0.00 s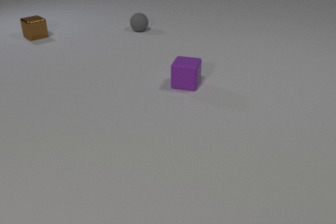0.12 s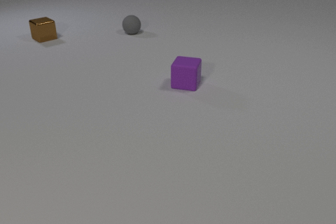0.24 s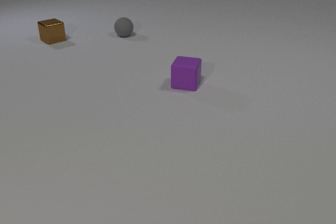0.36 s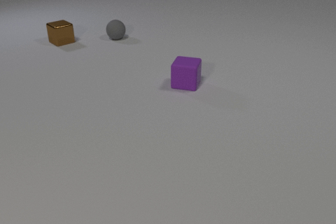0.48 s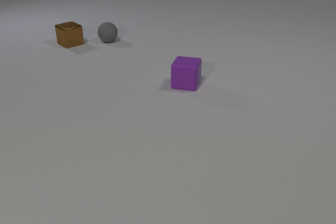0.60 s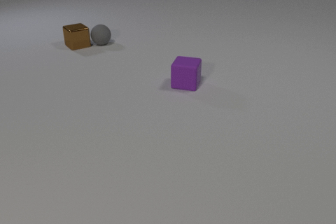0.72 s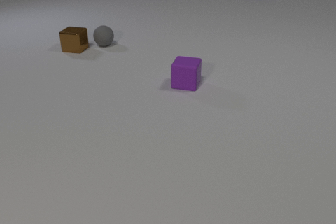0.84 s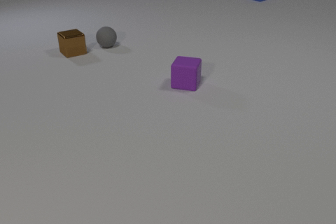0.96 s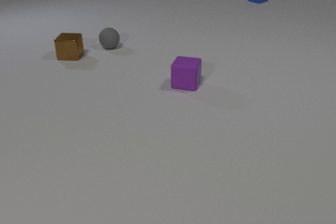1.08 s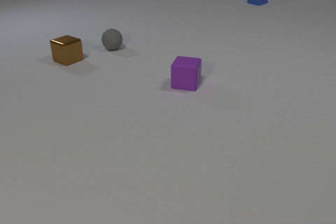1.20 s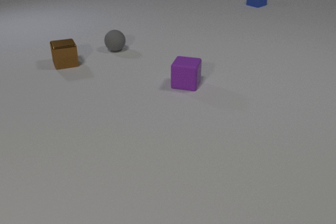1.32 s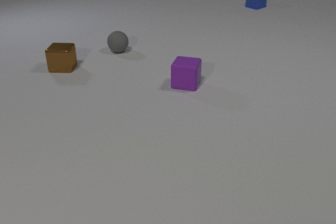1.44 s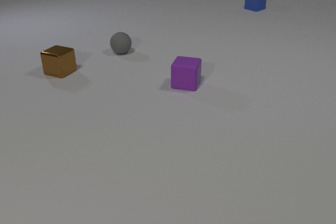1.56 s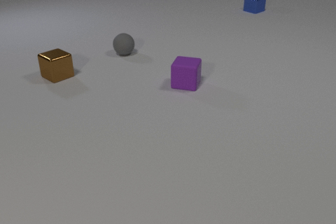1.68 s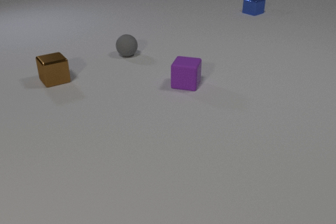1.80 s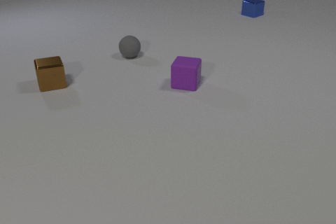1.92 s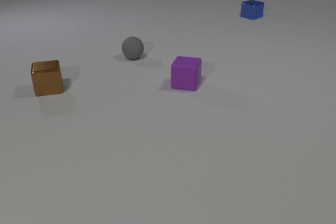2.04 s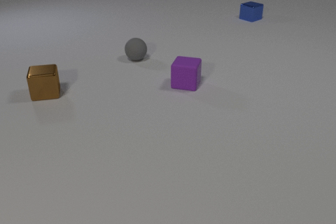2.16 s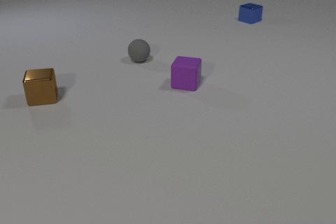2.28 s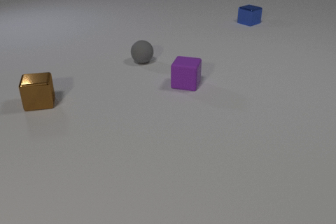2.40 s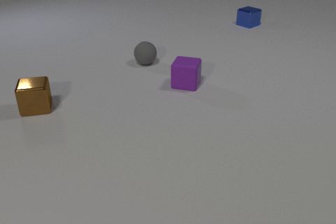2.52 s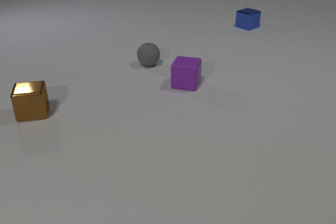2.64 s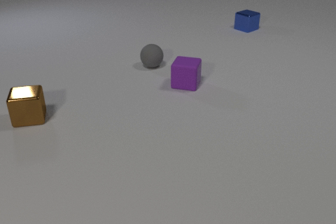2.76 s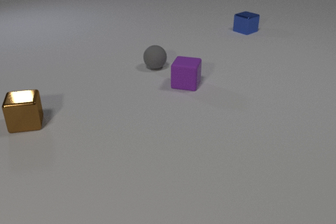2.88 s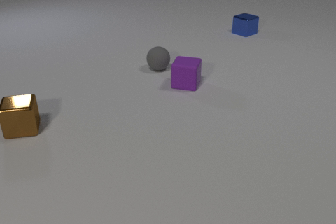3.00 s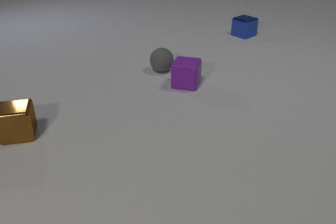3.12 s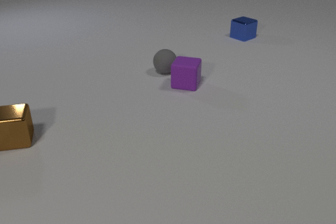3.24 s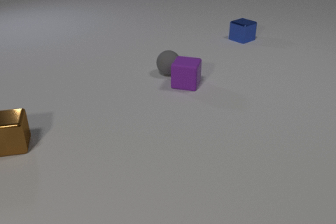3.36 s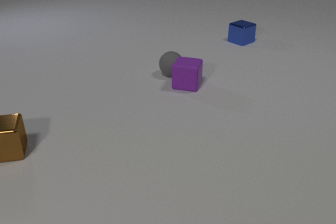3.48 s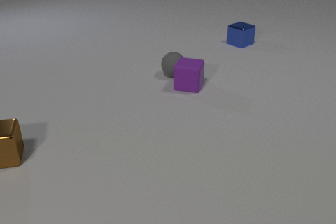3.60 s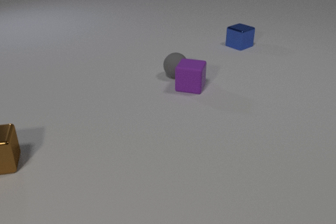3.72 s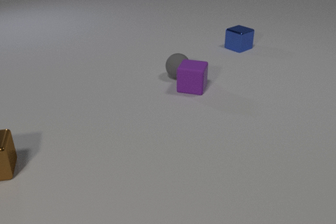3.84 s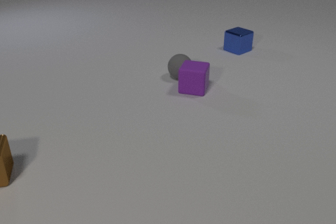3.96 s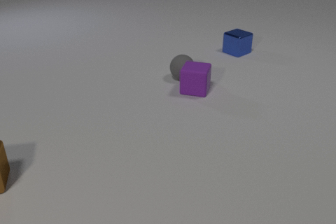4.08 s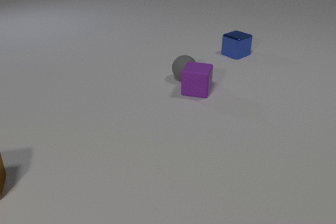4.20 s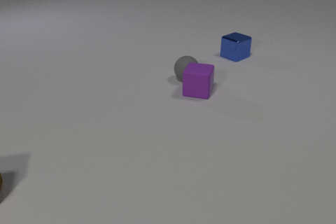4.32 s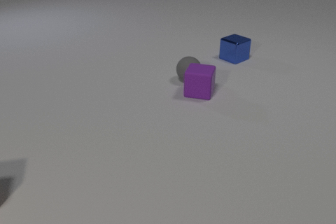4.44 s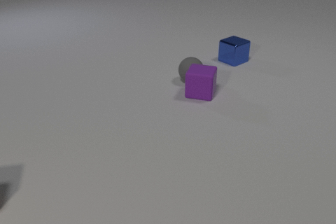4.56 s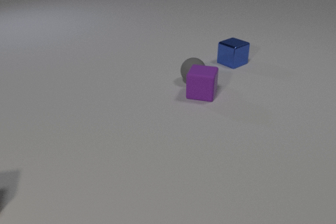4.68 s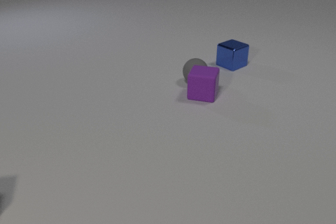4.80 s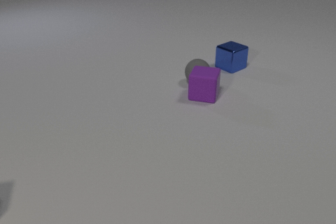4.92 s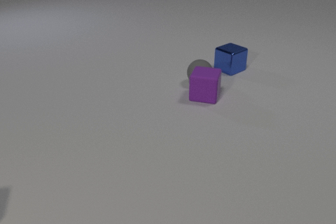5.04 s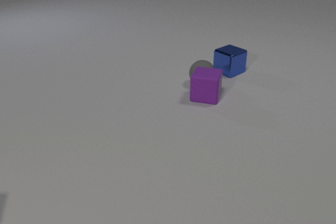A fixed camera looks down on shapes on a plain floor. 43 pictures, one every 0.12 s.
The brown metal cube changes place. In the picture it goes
toward the camera.
The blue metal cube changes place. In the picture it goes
toward the camera.
0.00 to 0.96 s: The gray rubber sphere rolls toward the camera and to the left. The brown metal cube slides toward the camera and to the right. The blue metal cube comes in at the top edge, slides toward the camera. The gray rubber sphere and the brown metal cube collide.
0.96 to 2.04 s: The gray rubber sphere rolls toward the camera and to the right. The brown metal cube slides toward the camera. The blue metal cube slides toward the camera.
2.04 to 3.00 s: The gray rubber sphere rolls toward the camera and to the right. The brown metal cube slides toward the camera. The blue metal cube slides toward the camera.
3.00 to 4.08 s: The gray rubber sphere rolls to the right and toward the camera. The brown metal cube slides toward the camera and to the left. The purple rubber cube slides toward the camera and to the right. The blue metal cube slides toward the camera. The gray rubber sphere and the purple rubber cube collide.
4.08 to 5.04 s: The gray rubber sphere rolls to the right and toward the camera. The brown metal cube slides toward the camera, leaves at the left edge. The purple rubber cube slides toward the camera and to the right. The blue metal cube slides toward the camera.
What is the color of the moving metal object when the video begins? brown.
How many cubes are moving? 3.
Are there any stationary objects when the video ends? no.
